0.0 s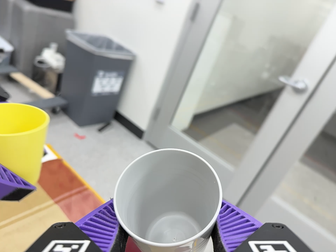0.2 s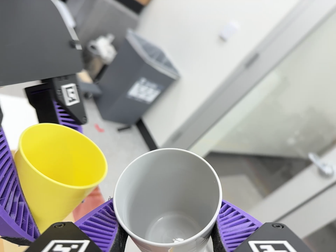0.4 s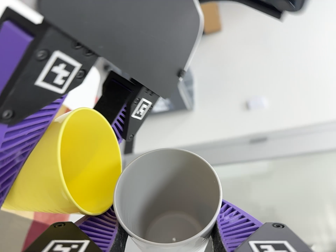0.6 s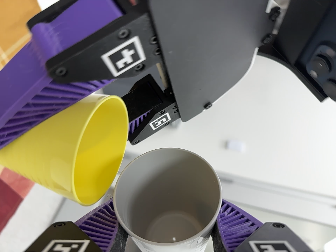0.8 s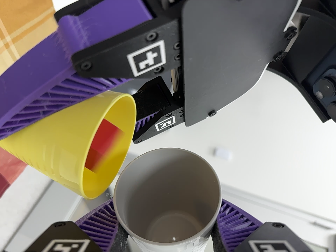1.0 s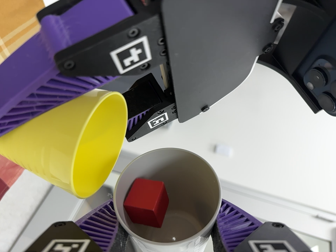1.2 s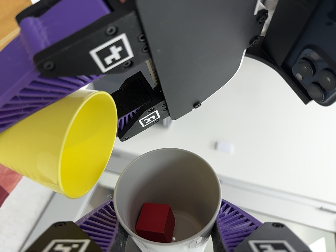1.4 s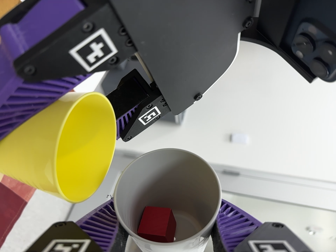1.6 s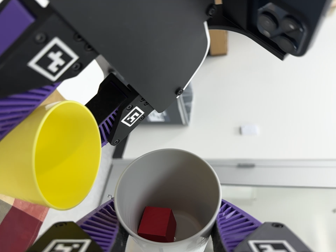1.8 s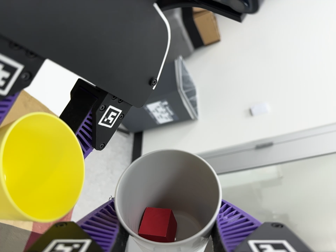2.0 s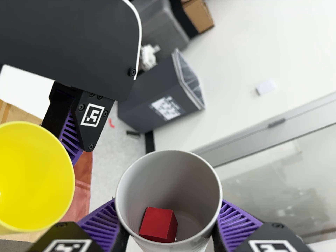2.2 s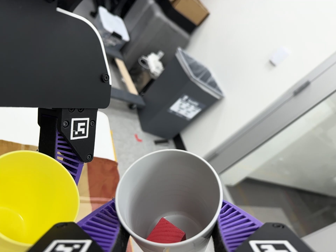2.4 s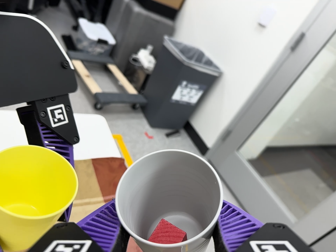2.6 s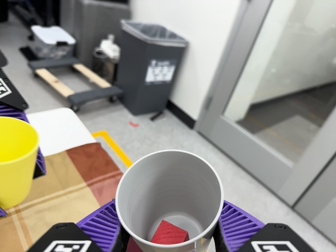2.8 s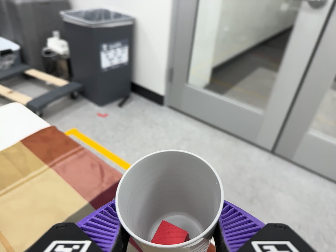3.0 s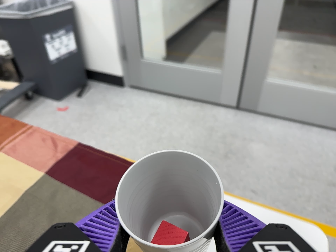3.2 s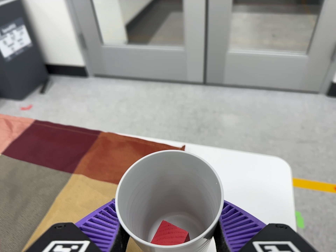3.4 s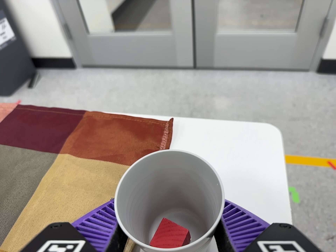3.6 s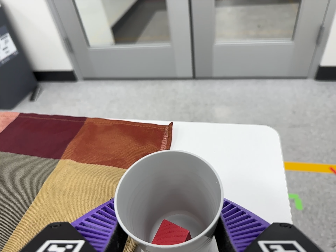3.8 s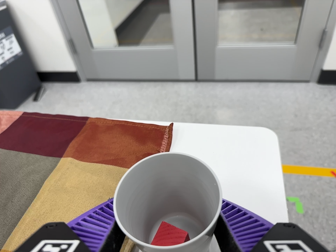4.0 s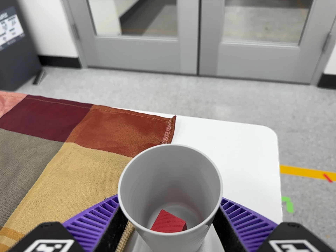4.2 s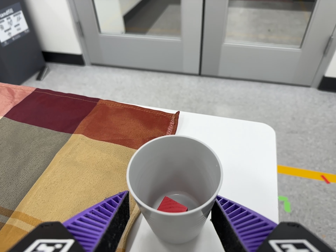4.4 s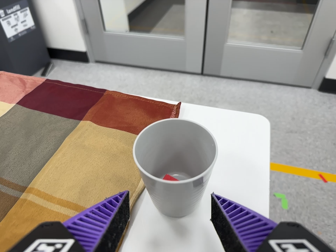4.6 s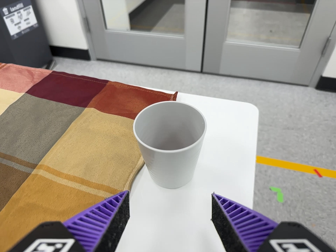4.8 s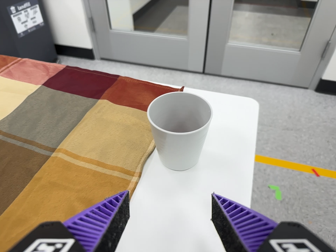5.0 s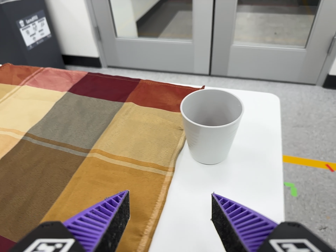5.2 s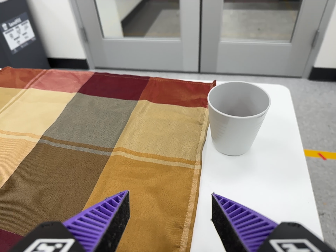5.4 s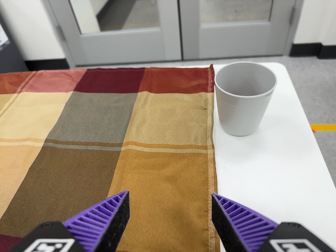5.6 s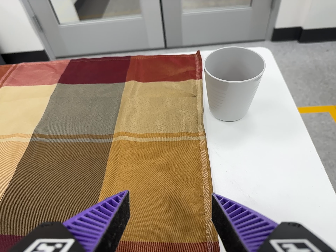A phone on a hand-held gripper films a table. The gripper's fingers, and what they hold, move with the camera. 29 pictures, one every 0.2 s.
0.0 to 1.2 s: The camera travels to its left, about 16 cm. Its aim tips toward the top of its view by about 10 degrees, and the scene shifts downward. It rolls about its line of sight by about 85 degrees, and the scene rotates clockwise.
1.2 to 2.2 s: The camera pans to its left by about 20 degrees. It travels to its right, about 14 cm. It rolls about its line of sight by about 55 degrees, and the scene rotates counterclockwise.
2.2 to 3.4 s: The camera swings to its right by about 15 degrees, and the scene slides to the left. It travels toward the bottom of its view and to its right, about 34 cm, so close, fixed things drift upward. Its aim tips toward the bottom of its view by about 15 degrees, and the scene shifts upward. It rolls about its line of sight by about 70 degrees, and the scene rotates counterclockwise.
3.4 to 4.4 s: The camera travels backward, about 7 cm, so what stands in front gets smaller.
4.4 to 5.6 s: The camera travels to its left, backward and toward the bottom of its view, about 18 cm. It rolls about its line of sight by about 15 degrees, and the scene rotates counterclockwise.
The film runs backward here.
